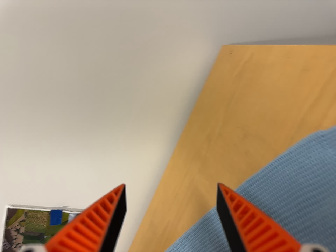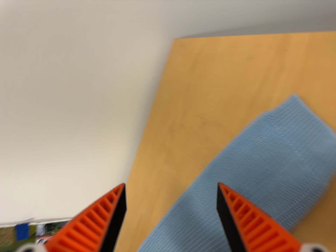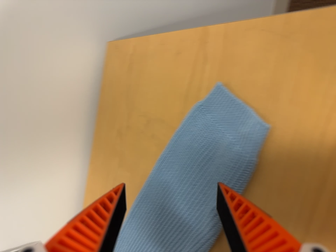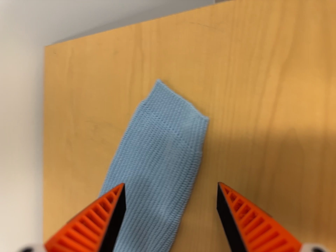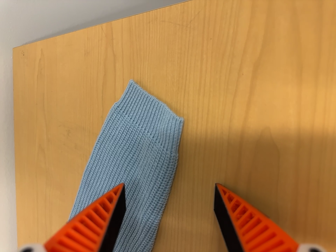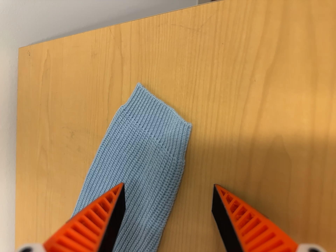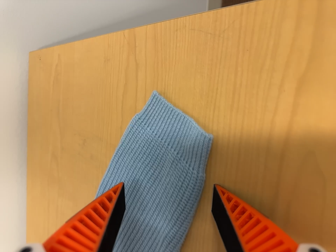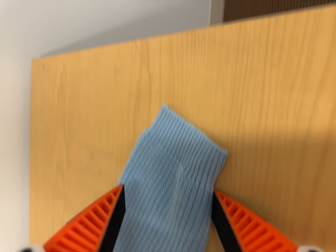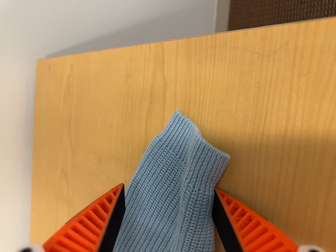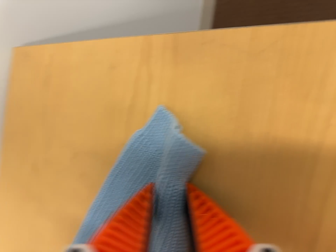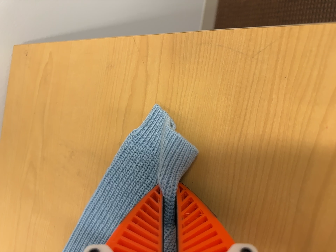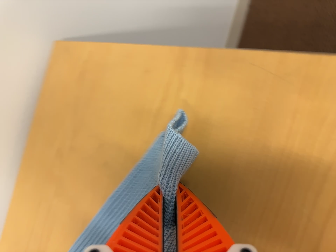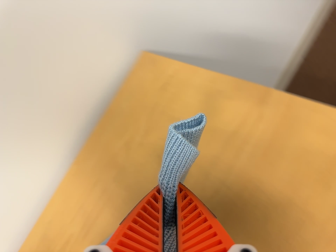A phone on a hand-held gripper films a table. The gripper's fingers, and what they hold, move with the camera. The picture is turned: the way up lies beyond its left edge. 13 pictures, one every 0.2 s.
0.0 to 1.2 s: The scene slides to the left, as the camera pans about 30 degrees to its right. It rolls about its line of sight by about 25 degrees, and the scene rotates counterclockwise.
1.2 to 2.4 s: The camera travels to its left, about 14 cm, so close, fixed things drift to the right. Its aim tips toward the top of its view by about 10 degrees, and the scene shifts downward. It rolls about its line of sight by about 30 degrees, and the scene rotates clockwise.
The film runs forward here.
